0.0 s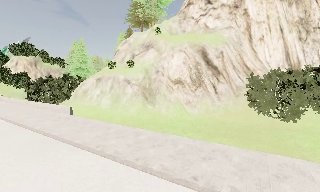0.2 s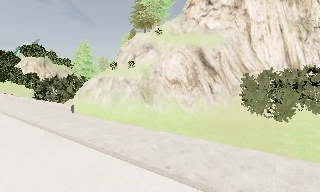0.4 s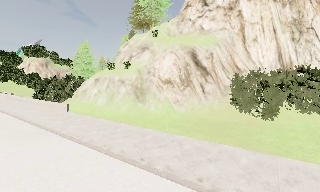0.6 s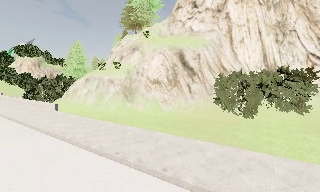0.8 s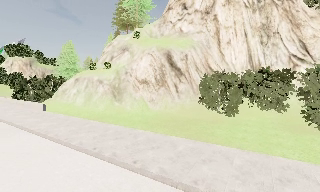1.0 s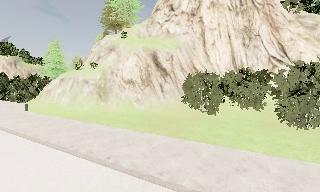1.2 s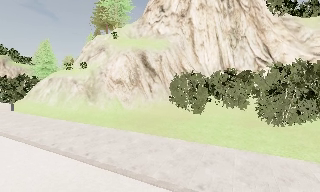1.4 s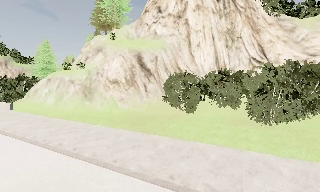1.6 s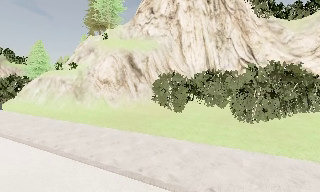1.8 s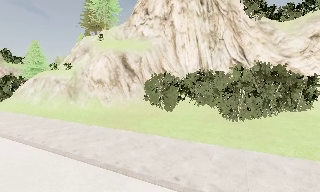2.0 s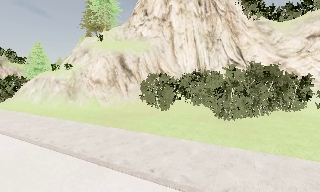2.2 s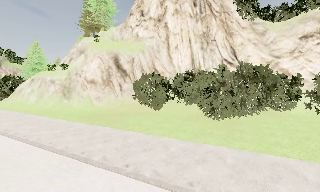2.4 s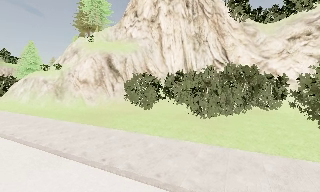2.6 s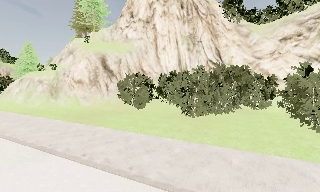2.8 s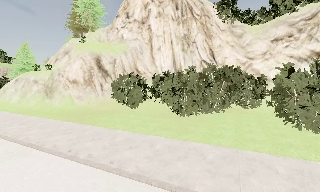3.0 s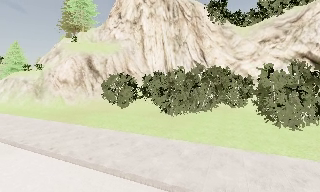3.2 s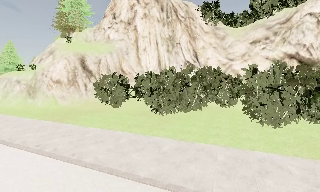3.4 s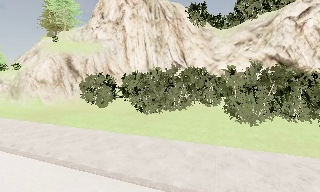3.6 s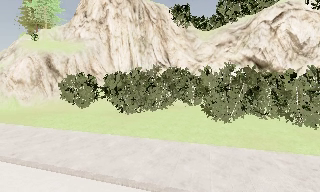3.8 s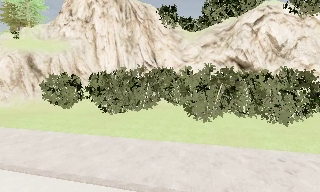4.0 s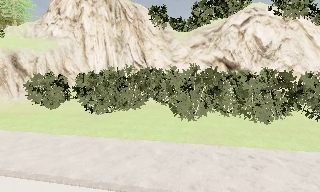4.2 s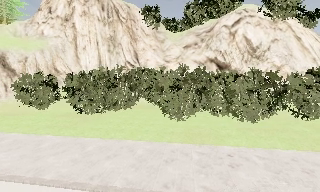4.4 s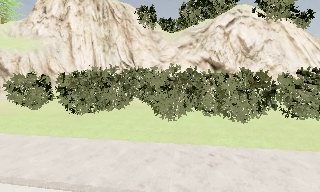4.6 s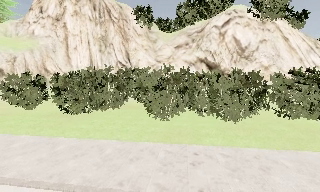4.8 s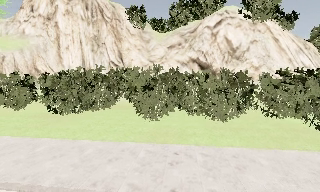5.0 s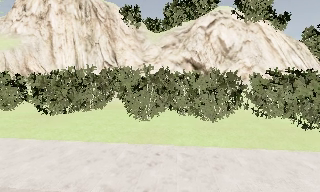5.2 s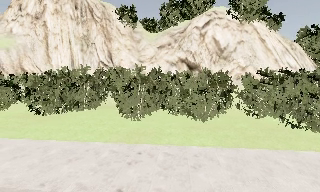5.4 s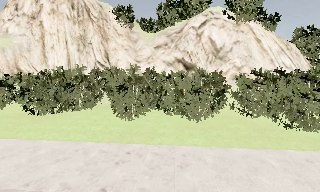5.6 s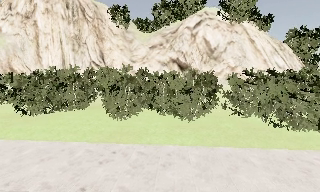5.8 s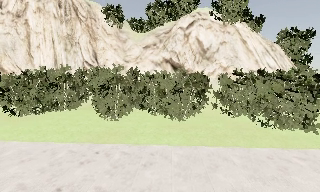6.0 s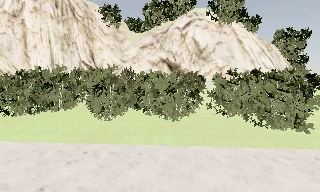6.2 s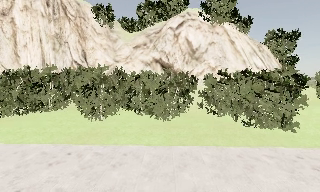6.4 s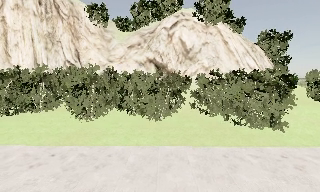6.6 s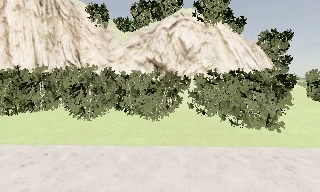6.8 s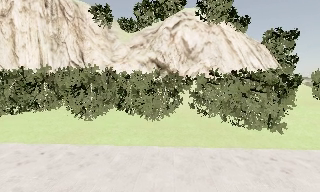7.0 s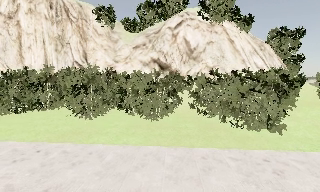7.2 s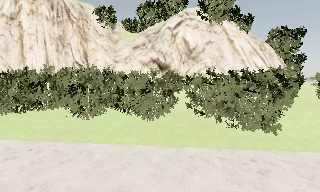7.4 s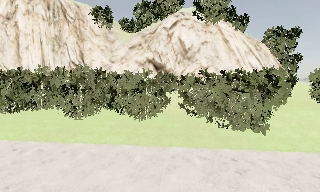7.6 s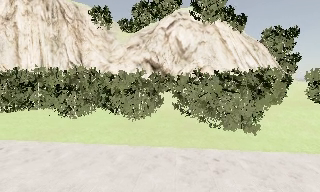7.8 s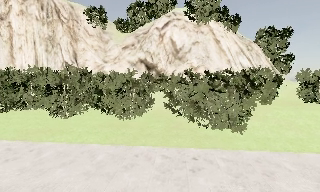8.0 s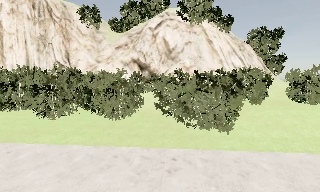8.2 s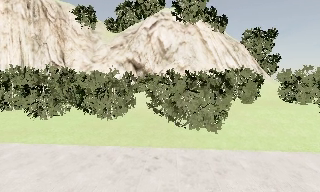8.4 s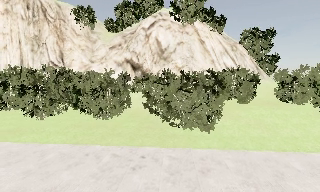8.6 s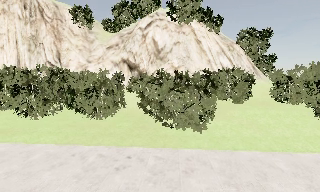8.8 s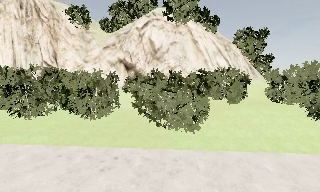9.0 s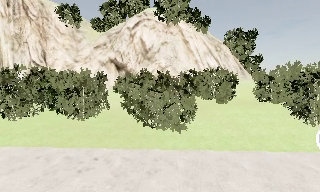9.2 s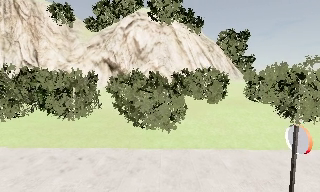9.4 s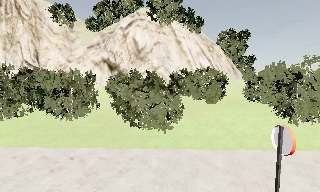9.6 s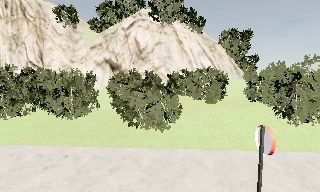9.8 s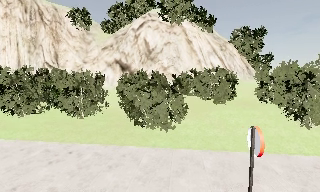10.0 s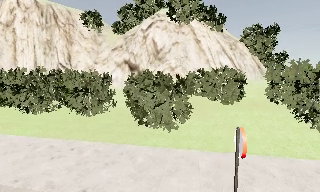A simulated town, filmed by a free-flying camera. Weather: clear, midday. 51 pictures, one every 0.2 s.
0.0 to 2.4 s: The camera travels to its right and backward, about 13 m, so close, fixed things drift to the left.
2.4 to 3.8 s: The camera pans to its right, which is clockwise from overhead, by about 15 degrees. It travels to its right and backward, about 7 m, so close, fixed things drift to the left.
3.8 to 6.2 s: The camera swings to its right by about 10 degrees, and the scene slides to the left. It travels to its right, about 8 m, so close, fixed things drift to the left.
6.2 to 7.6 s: The camera travels to its right, about 4 m, so close, fixed things drift to the left. It gains speed.
7.6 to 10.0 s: The camera travels to its right, about 7 m, so close, fixed things drift to the left.
The film runs backward here.
